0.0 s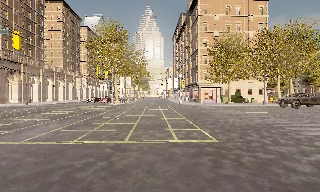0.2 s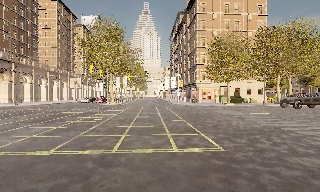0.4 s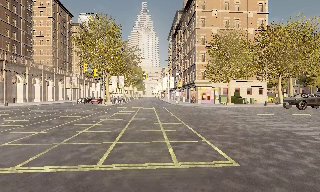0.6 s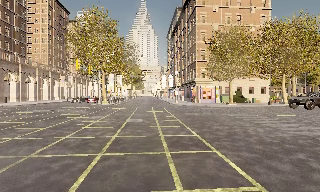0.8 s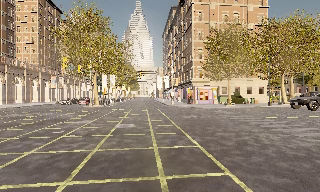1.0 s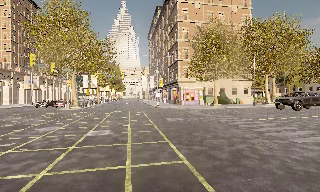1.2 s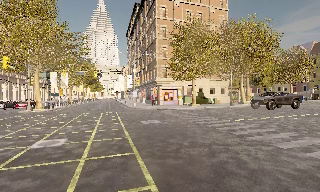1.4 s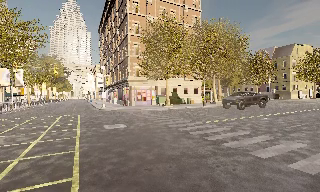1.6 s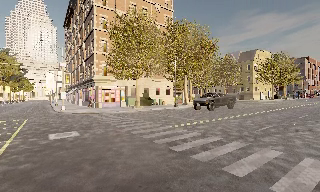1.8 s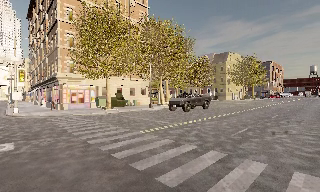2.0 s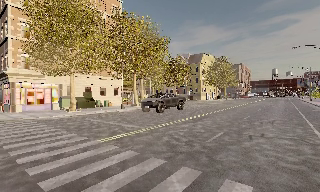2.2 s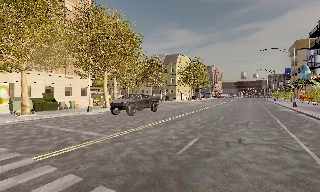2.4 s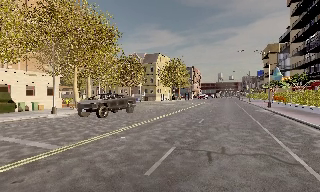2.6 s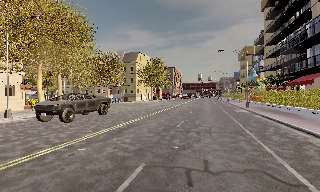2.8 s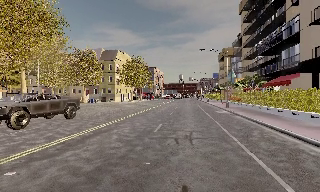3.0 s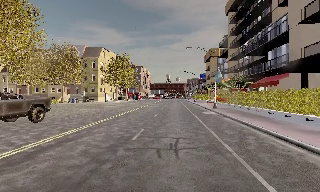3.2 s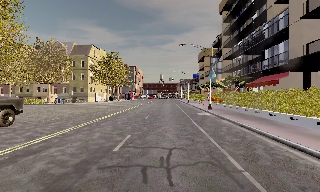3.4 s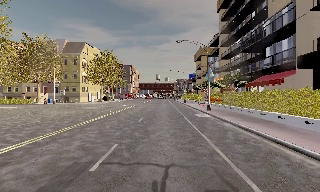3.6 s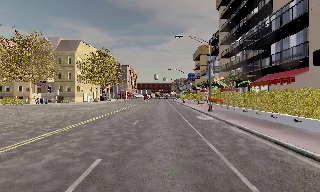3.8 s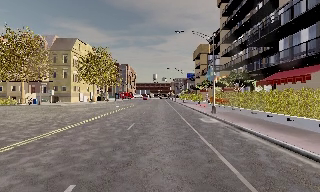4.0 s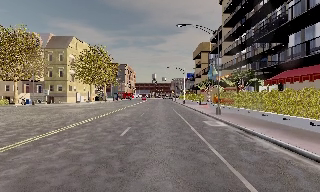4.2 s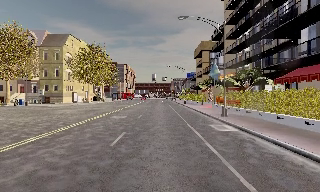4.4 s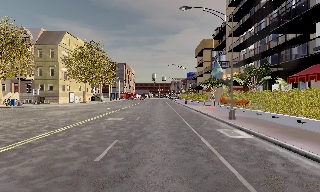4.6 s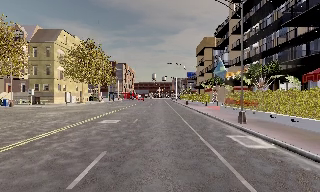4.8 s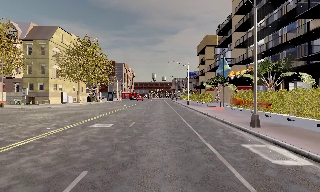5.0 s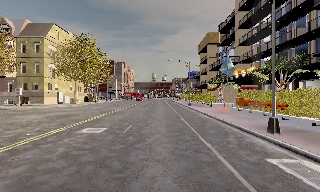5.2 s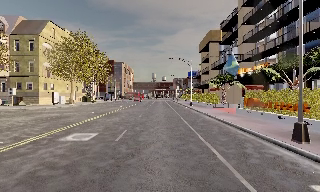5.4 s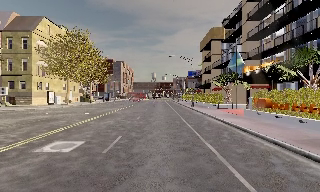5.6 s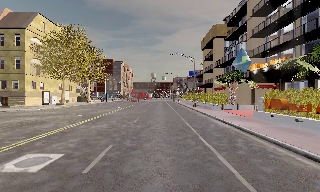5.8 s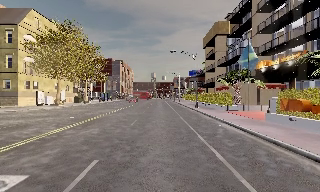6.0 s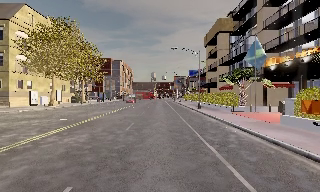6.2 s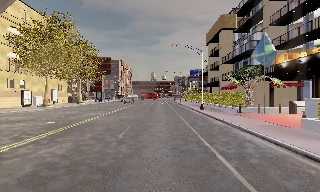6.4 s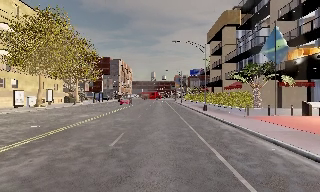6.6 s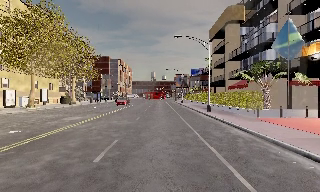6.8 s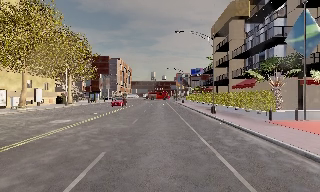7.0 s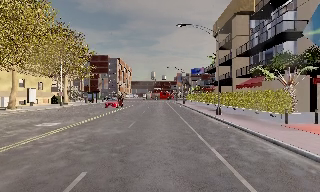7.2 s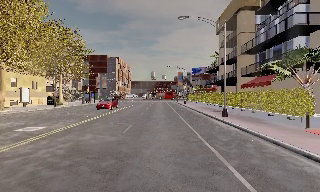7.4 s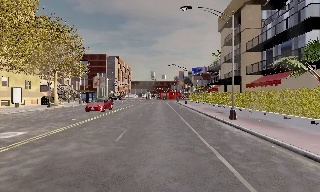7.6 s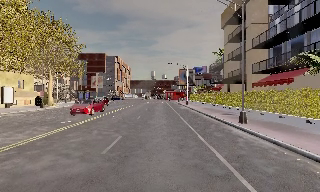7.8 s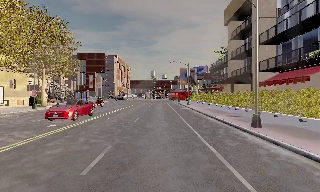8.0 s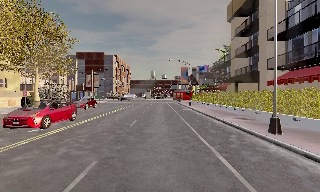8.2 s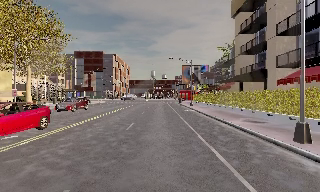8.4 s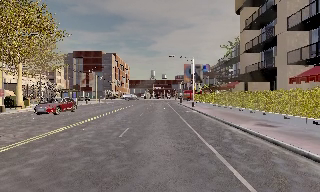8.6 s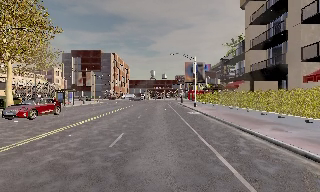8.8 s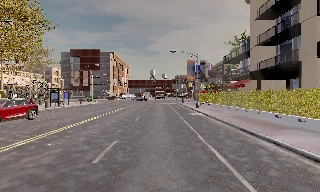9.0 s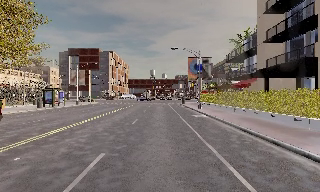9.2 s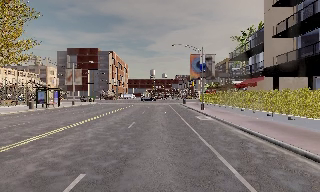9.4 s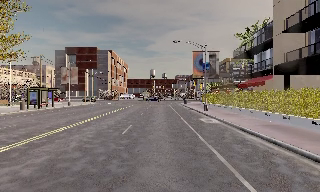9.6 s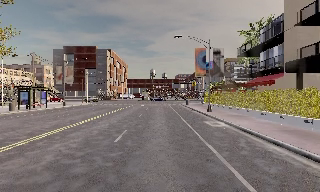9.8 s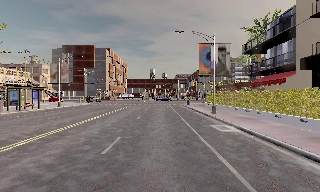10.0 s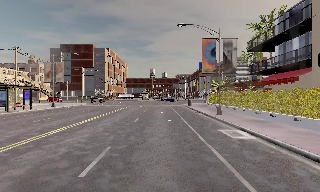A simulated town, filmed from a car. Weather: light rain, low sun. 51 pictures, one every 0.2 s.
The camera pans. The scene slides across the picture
to the left.
The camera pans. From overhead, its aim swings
clockwise.
0.0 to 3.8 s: The camera pans to its right, which is clockwise from overhead, by about 85 degrees. It travels forward, about 25 m.
3.8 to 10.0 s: The camera travels forward, about 40 m, so what stands in front looms larger.
The film runs forward here.
